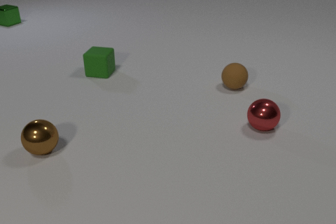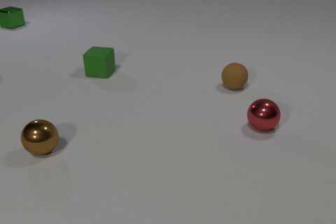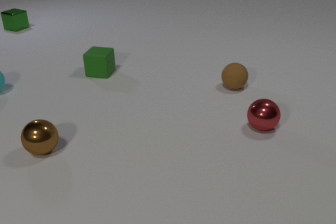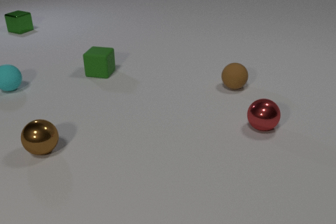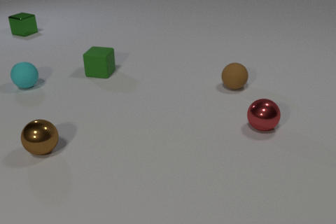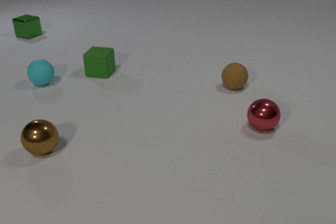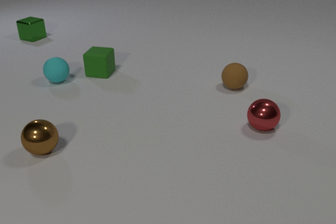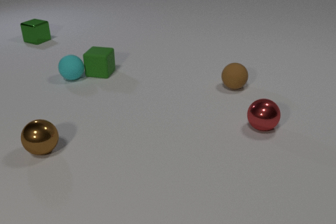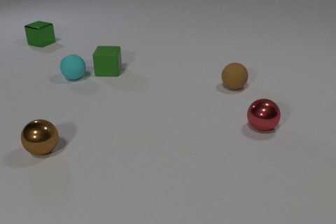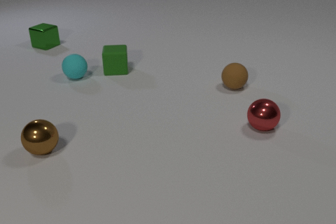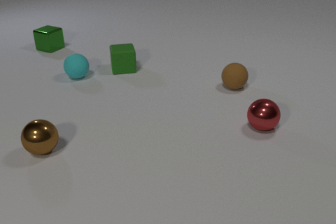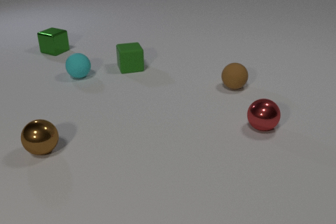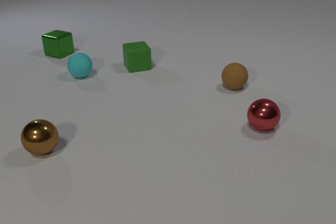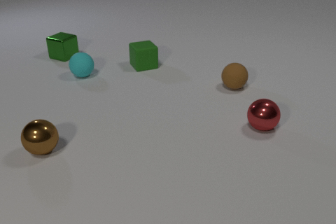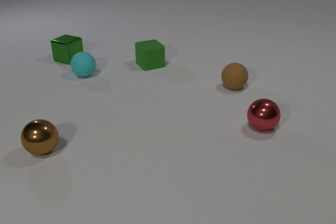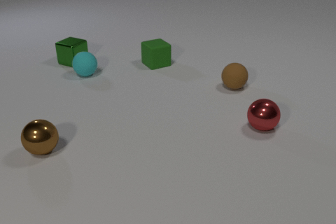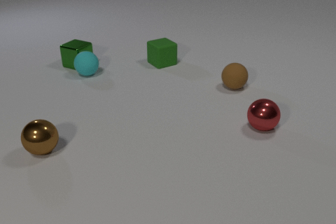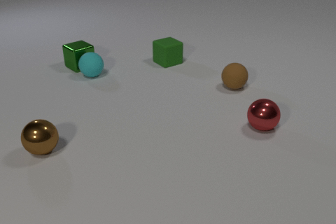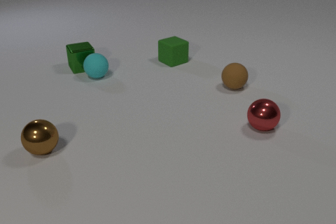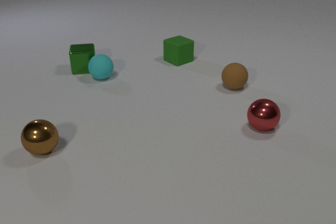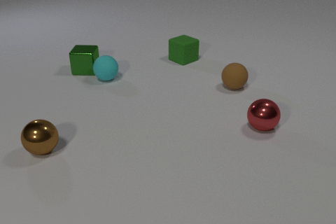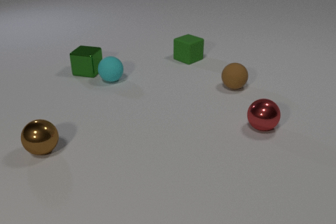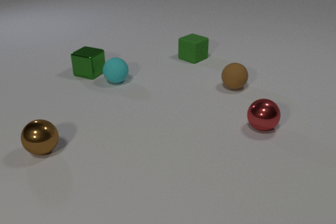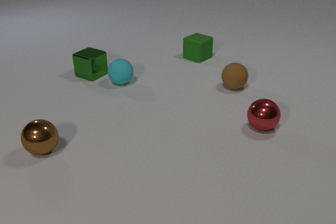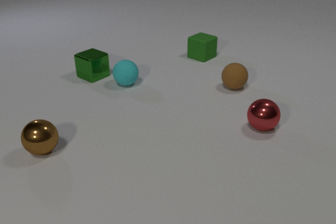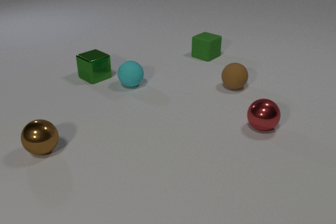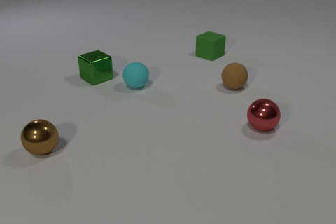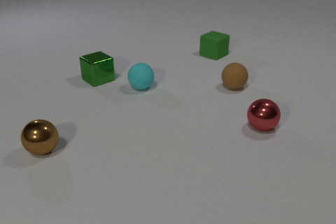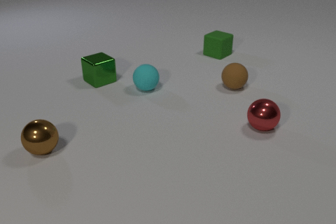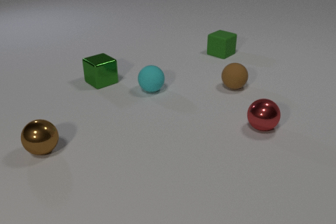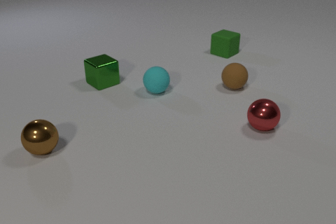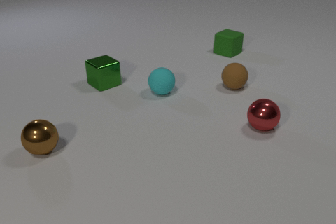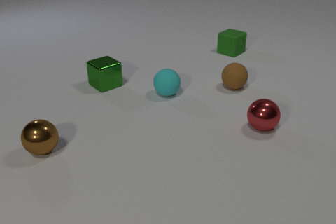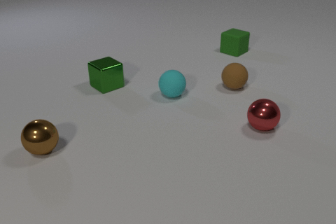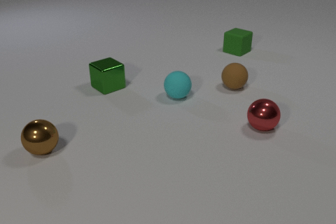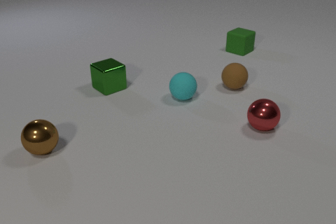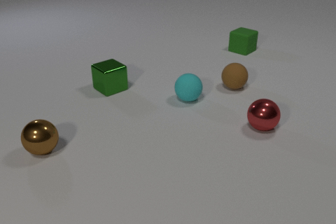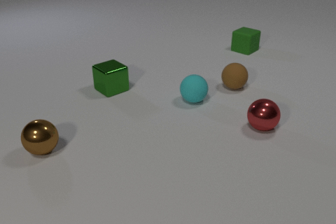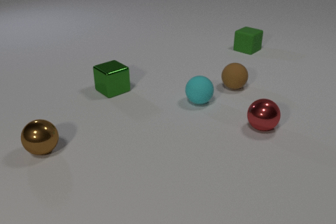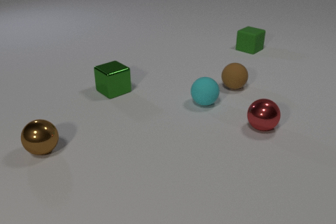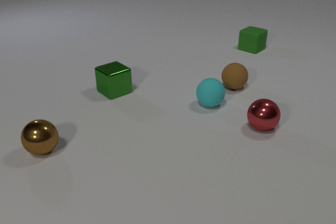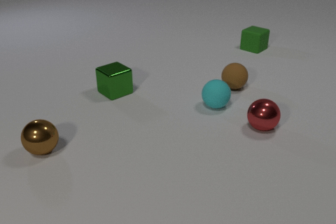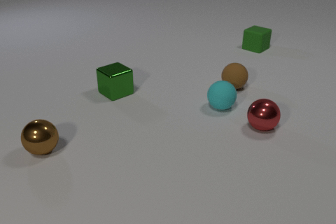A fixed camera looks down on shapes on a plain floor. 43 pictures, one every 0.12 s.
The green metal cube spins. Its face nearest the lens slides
to the left.
The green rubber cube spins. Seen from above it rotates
counterclockwise.
0.00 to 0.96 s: The cyan rubber sphere comes in at the left edge, rolls to the right. The green rubber cube slides to the right. The green metal cube slides toward the camera. The cyan rubber sphere and the green rubber cube collide.
0.96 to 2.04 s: The cyan rubber sphere rolls to the right. The green rubber cube slides to the right, spins counterclockwise seen from above by about 30 degrees, its near face sliding to the right. The green metal cube slides toward the camera and to the right. The cyan rubber sphere and the green metal cube collide.
2.04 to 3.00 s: The cyan rubber sphere rolls to the right and toward the camera. The green rubber cube slides to the right and away from the camera. The green metal cube slides toward the camera and to the right, spins so that its near face slides to the left, clockwise seen from above.
3.00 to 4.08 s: The cyan rubber sphere rolls to the right and toward the camera. The green rubber cube slides to the right and away from the camera. The green metal cube slides toward the camera and to the right.
4.08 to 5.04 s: The cyan rubber sphere rolls to the right and toward the camera. The green rubber cube slides to the right and away from the camera. The green metal cube slides toward the camera and to the right.
What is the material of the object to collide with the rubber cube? rubber.
How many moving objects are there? 3.
How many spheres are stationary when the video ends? 3.
